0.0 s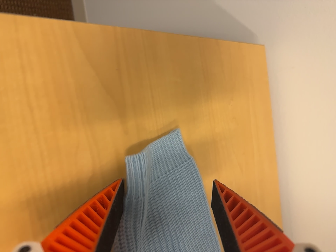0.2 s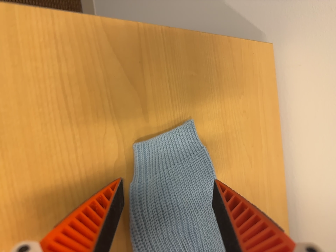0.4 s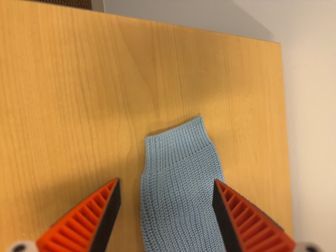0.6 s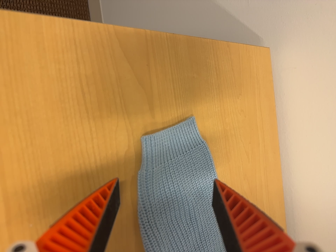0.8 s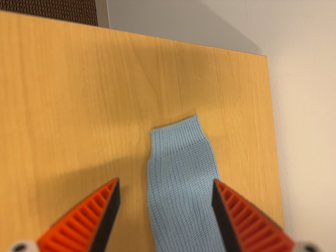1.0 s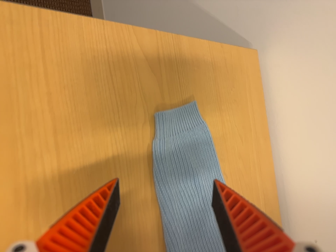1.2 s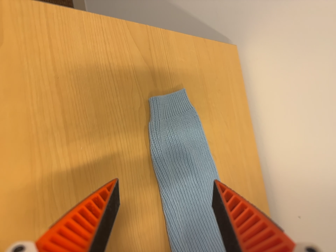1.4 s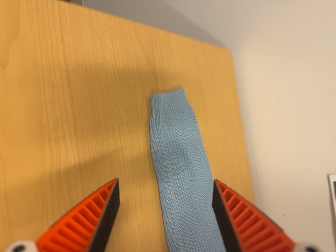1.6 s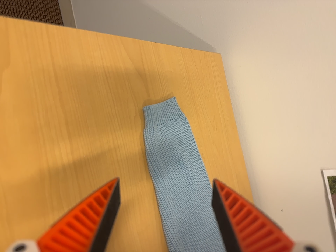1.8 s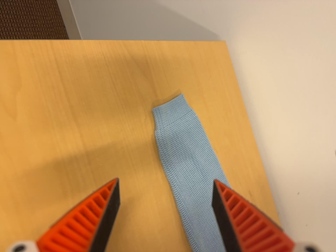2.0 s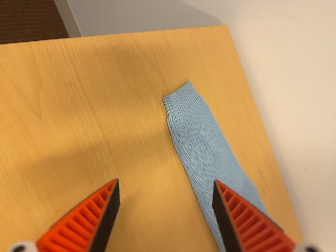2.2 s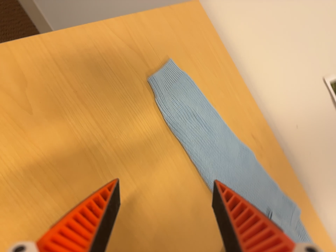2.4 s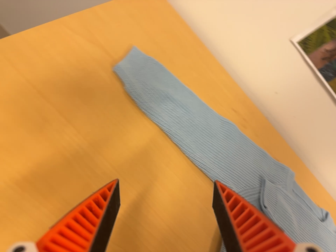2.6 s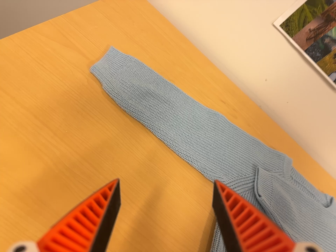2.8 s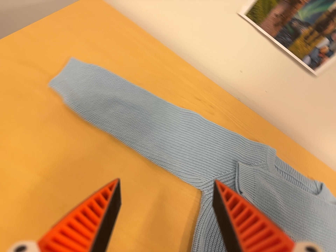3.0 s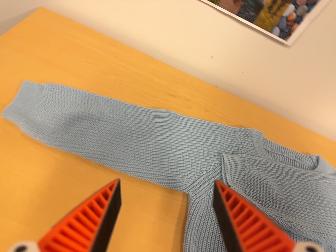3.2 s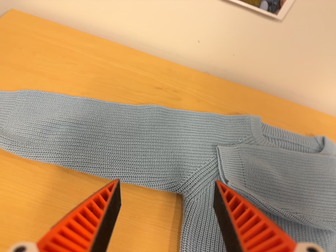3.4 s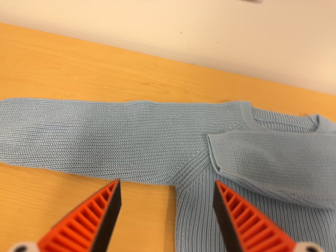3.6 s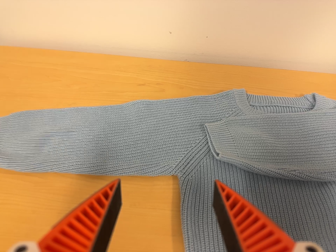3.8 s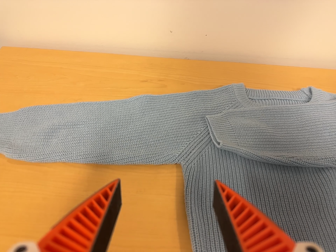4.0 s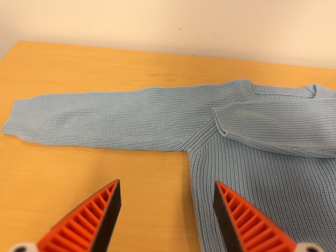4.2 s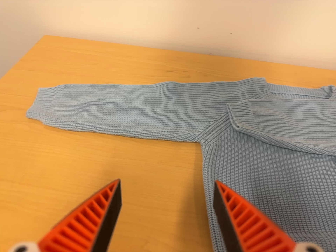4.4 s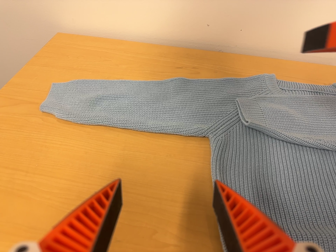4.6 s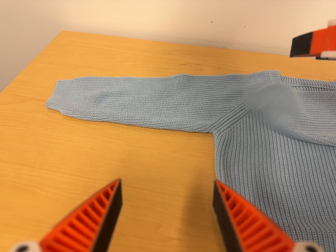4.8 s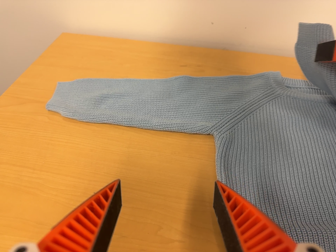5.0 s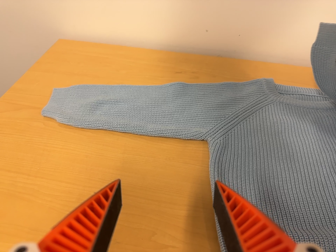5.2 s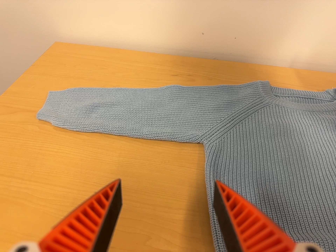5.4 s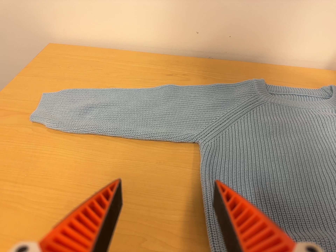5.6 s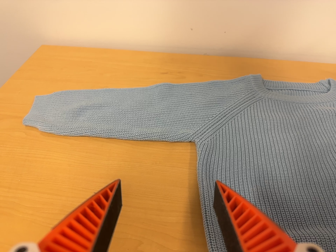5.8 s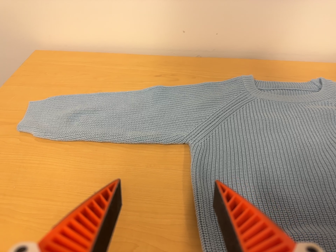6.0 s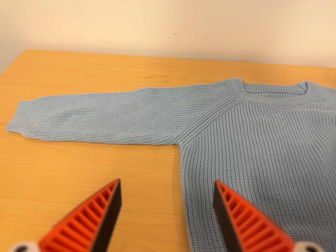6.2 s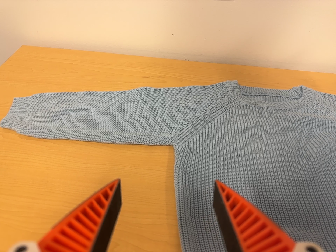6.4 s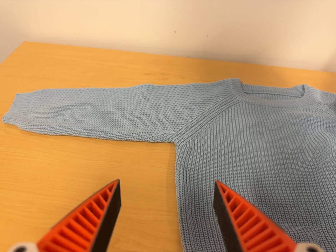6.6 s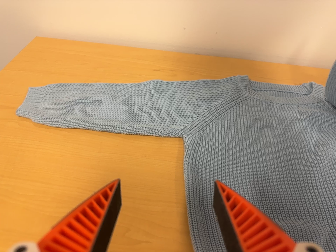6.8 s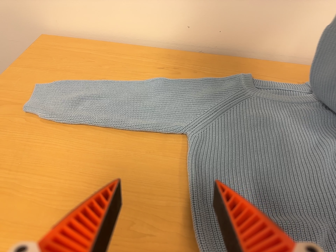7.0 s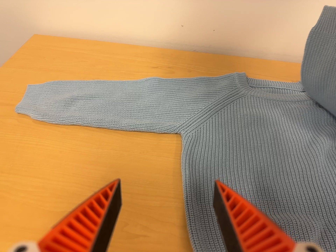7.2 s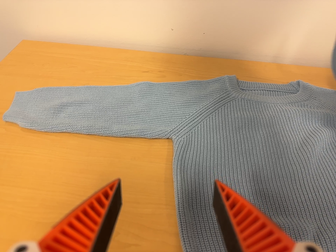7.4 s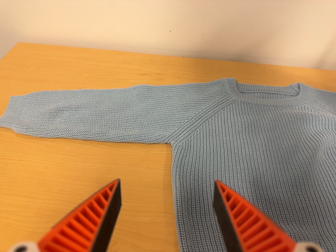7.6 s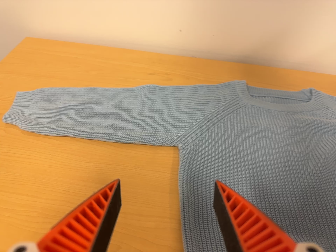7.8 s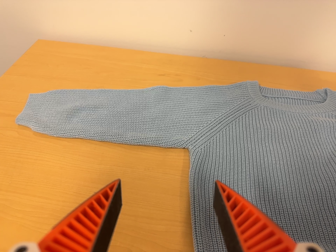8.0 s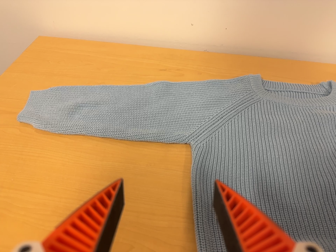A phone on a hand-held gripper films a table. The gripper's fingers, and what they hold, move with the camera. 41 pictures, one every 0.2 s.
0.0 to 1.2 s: The camera travels backward and toward the bottom of its view, about 18 cm, so what stands in front gets smaller.
1.2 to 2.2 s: The camera travels backward, about 7 cm, so what stands in front gets smaller. Its aim tips toward the bottom of its view by about 10 degrees, and the scene shifts upward. It rolls about its line of sight by about 20 degrees, and the scene rotates counterclockwise.
2.2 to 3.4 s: The camera travels to its right, about 28 cm, so close, fixed things drift to the left. It rolls about its line of sight by about 45 degrees, and the scene rotates counterclockwise.
3.4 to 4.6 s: The camera travels toward the bottom of its view and backward, about 14 cm, so close, fixed things drift upward.
4.6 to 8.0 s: The camera shifts only a little, or ends up much as it began.
The film runs backward here.
